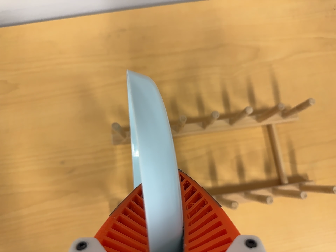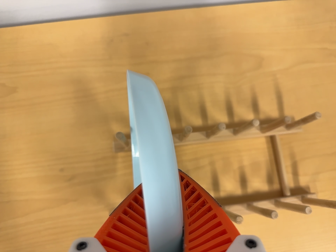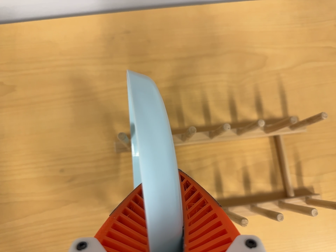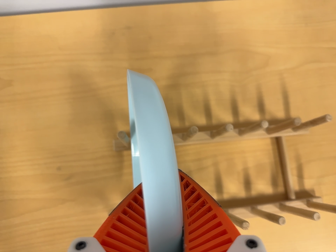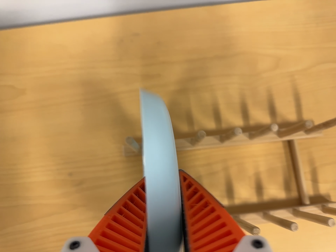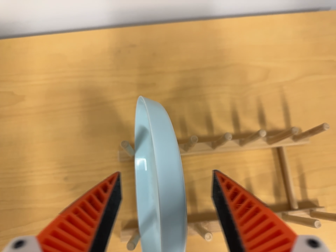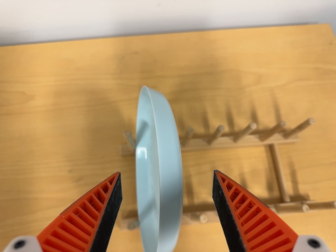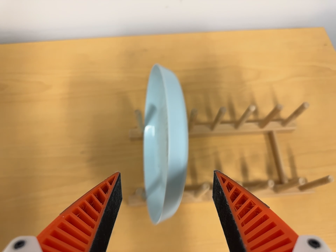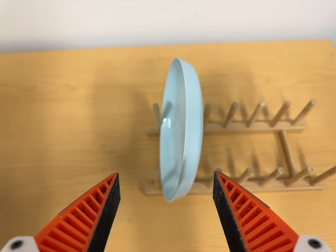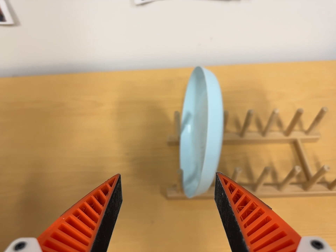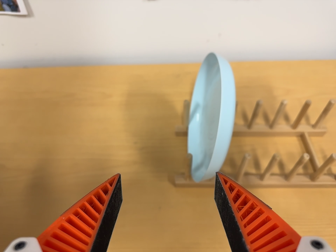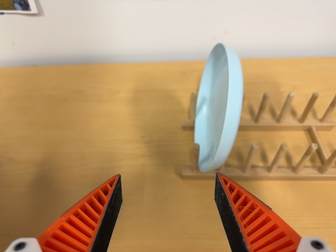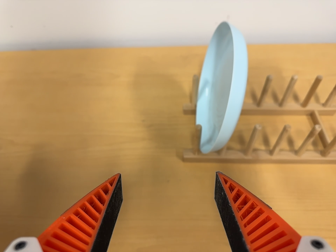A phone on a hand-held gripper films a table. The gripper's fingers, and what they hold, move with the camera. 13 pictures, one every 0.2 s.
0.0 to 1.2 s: The camera's aim tips toward the top of its view by about 10 degrees.
1.2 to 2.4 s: The camera travels toward the bottom of its view and backward, about 22 cm. Its aim tips toward the top of its view by about 20 degrees.
The film runs forward here.
